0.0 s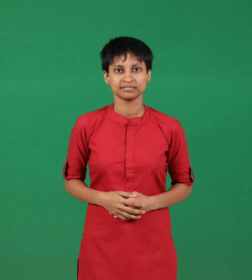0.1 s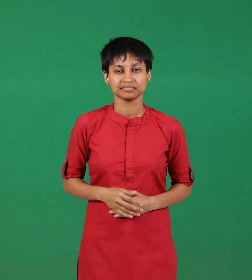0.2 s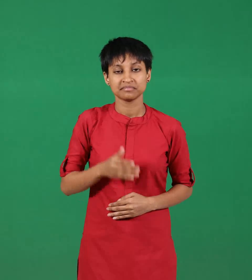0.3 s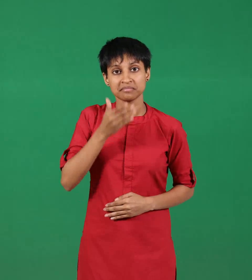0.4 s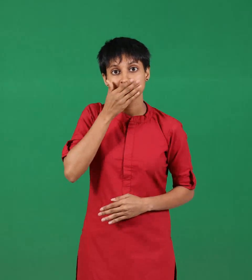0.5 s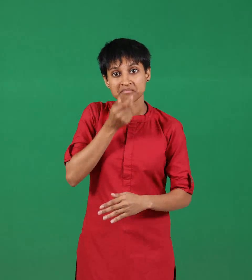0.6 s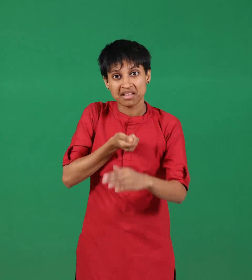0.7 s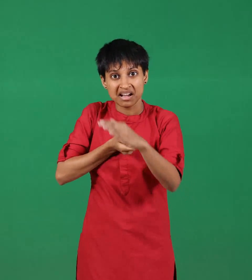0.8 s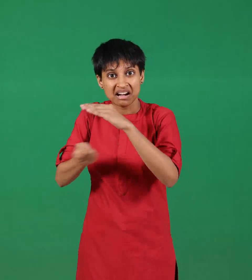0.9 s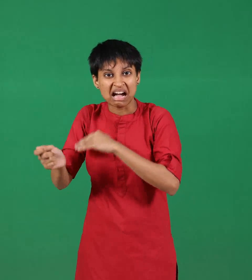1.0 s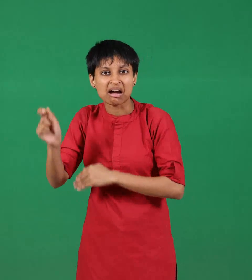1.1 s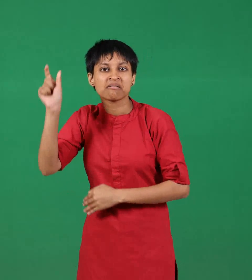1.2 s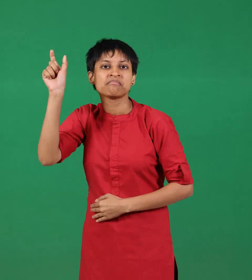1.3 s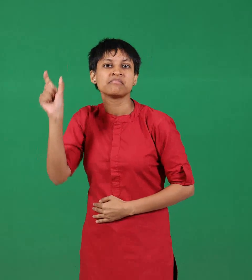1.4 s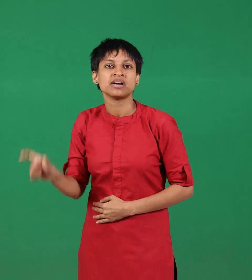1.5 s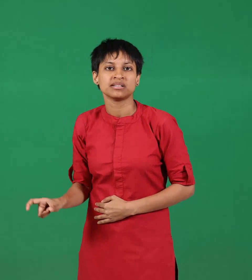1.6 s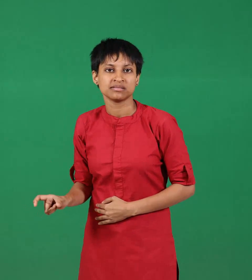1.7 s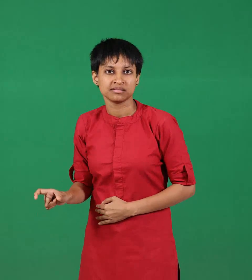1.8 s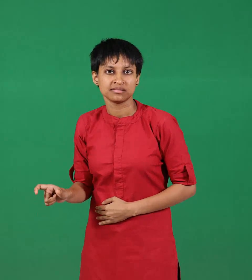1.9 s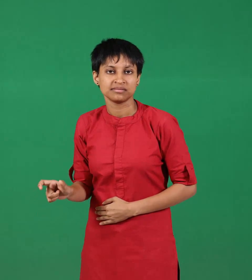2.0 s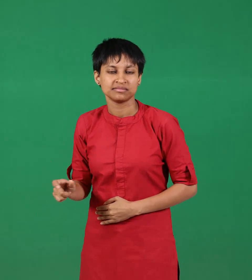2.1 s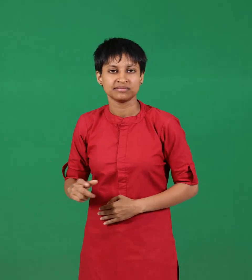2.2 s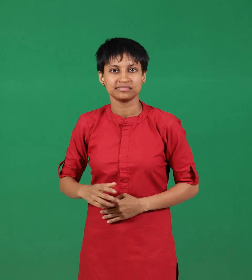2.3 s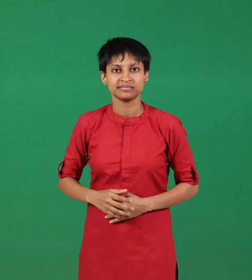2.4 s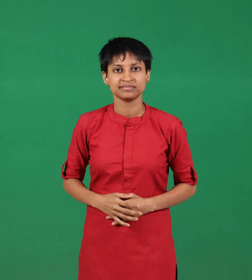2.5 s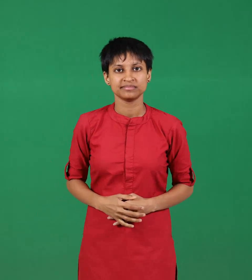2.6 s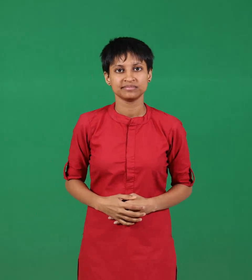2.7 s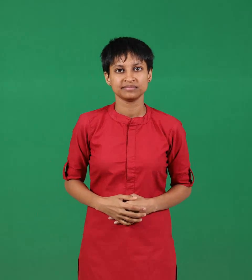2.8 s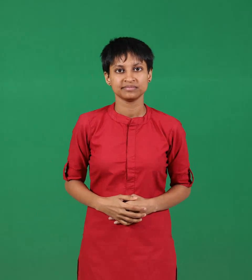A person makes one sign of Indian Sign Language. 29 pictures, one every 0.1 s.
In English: crime
